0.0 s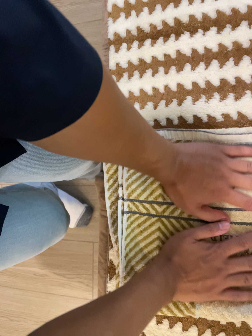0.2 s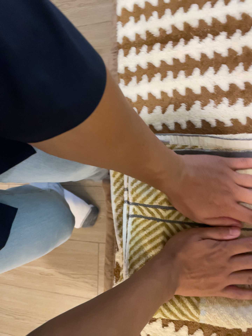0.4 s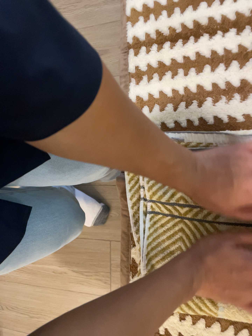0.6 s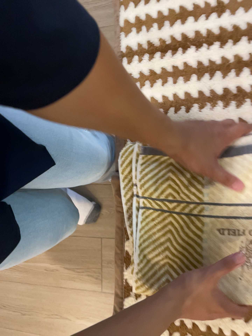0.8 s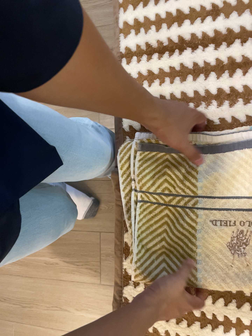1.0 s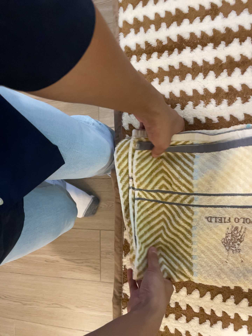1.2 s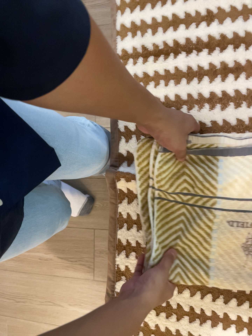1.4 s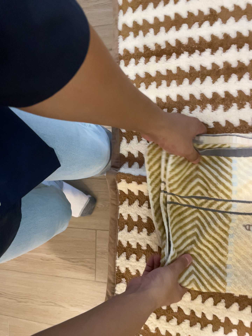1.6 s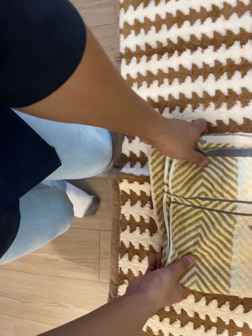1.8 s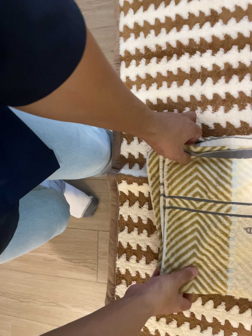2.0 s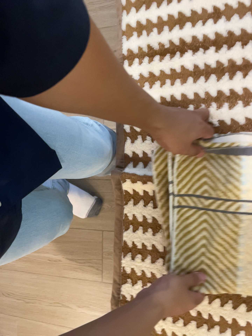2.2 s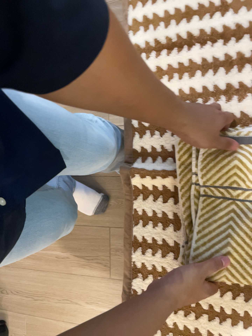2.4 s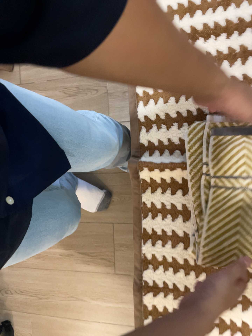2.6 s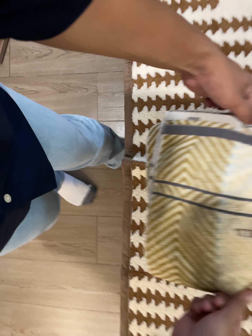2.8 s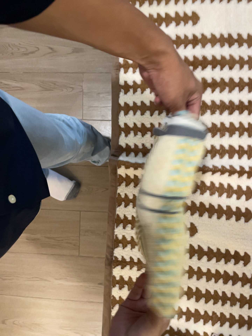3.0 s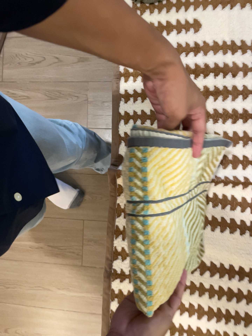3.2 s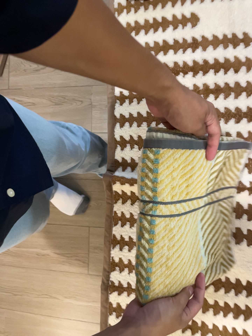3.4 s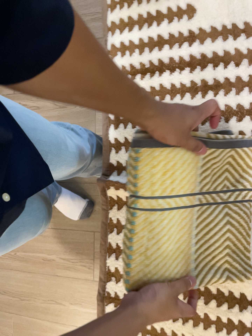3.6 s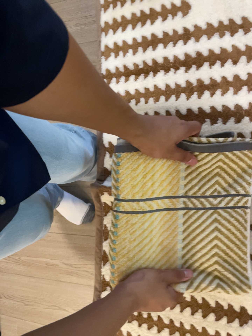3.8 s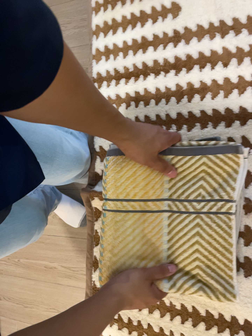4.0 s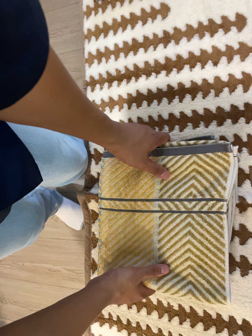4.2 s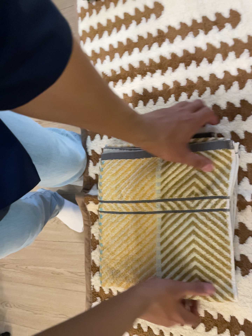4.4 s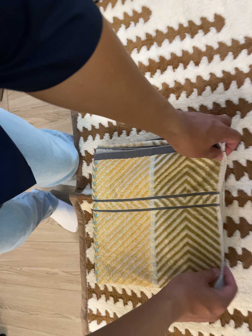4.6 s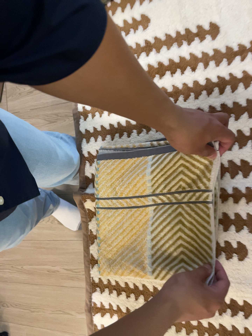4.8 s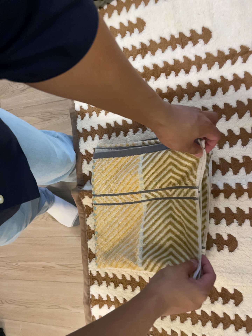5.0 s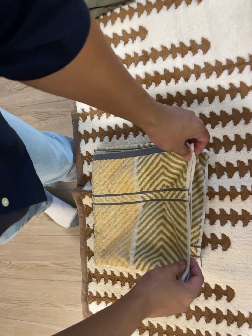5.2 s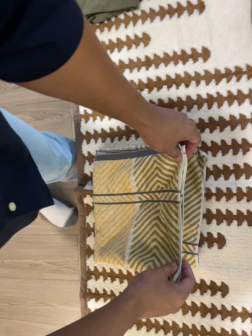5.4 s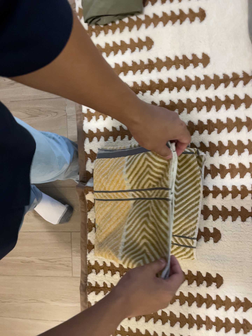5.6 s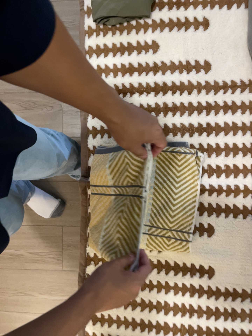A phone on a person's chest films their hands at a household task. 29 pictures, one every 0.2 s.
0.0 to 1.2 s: The camera travels backward, about 10 cm, so what stands in front gets smaller.
1.2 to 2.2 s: The camera shifts only a little, or ends up much as it began.
2.2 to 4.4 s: The camera travels to its right, about 18 cm, so close, fixed things drift to the left.
4.4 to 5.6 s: The camera pans to its right by about 15 degrees. It travels to its left and backward, about 26 cm.
The film runs backward here.
